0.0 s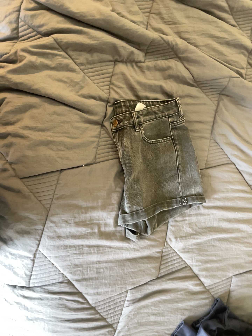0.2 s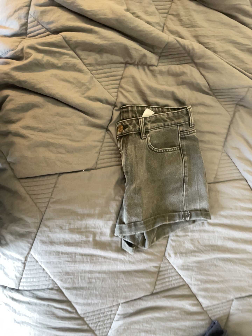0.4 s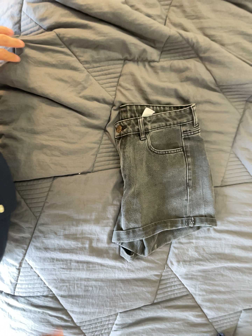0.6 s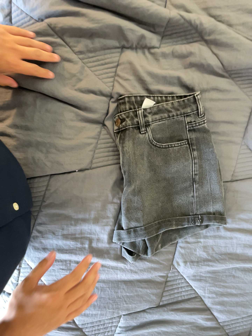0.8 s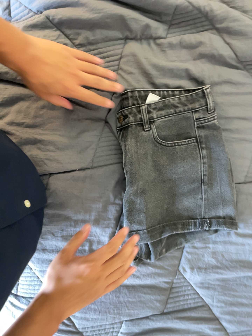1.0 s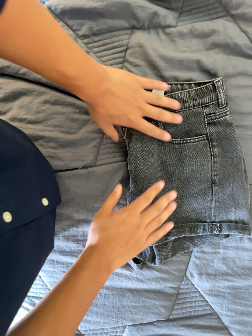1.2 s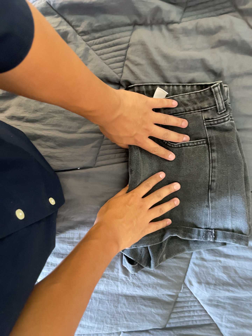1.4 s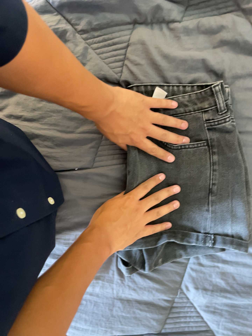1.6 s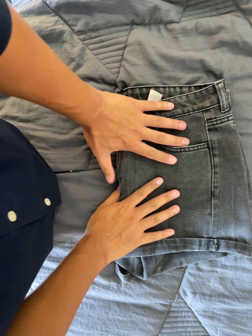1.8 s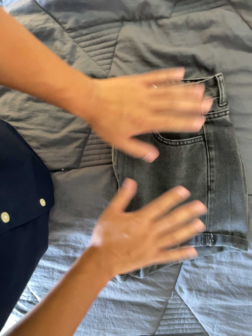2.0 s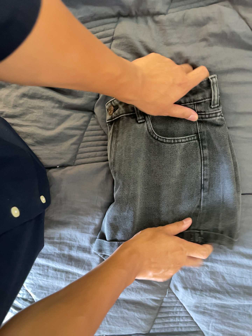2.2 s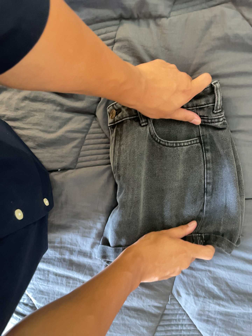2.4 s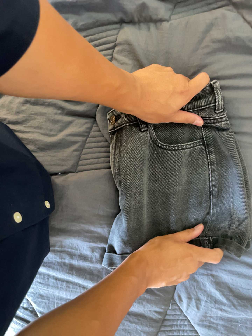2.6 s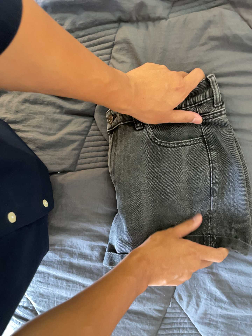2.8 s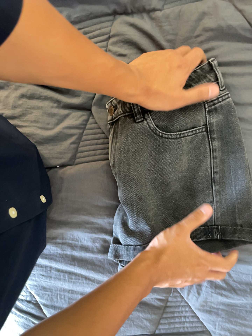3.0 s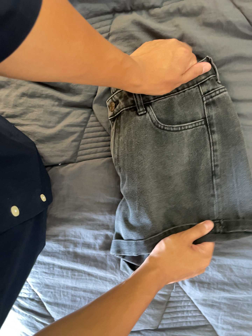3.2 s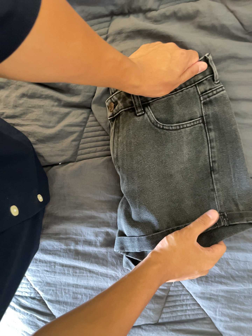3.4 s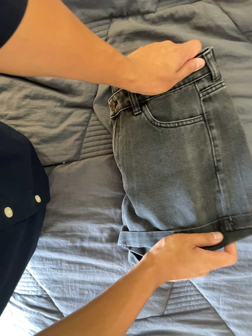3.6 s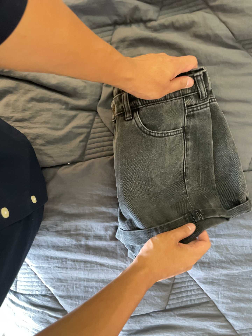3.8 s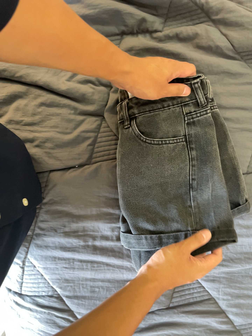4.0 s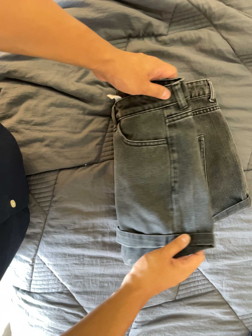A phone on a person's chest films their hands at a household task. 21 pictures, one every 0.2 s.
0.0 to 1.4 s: The camera pans to its left by about 25 degrees. It travels to its right and forward, about 30 cm.
1.4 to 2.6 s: The camera shifts only a little, or ends up much as it began.
2.6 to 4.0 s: The camera pans to its right by about 15 degrees. It travels to its left and backward, about 18 cm.
The film runs backward here.
